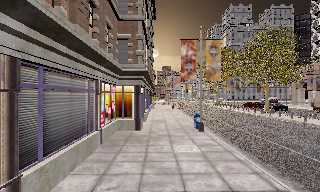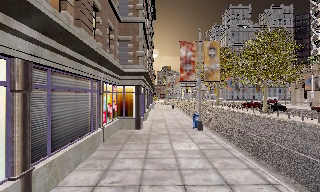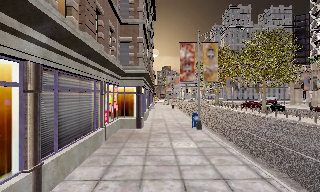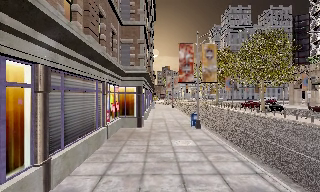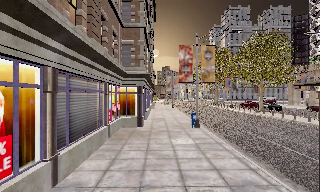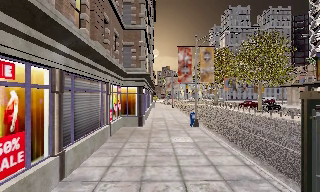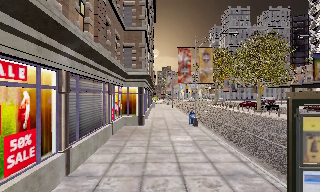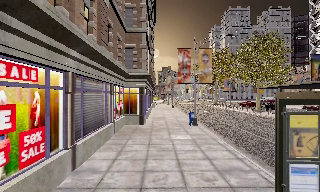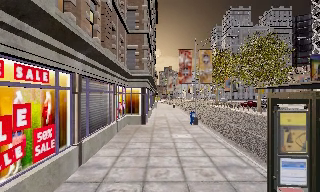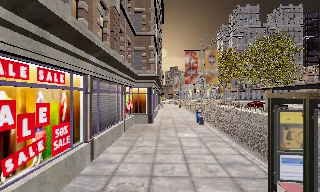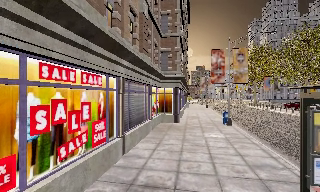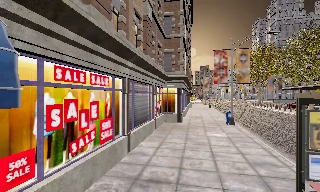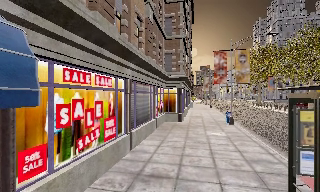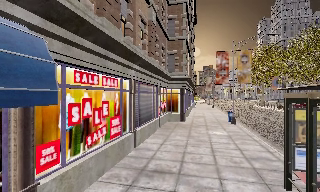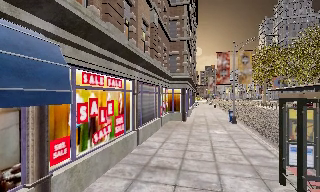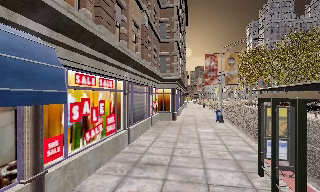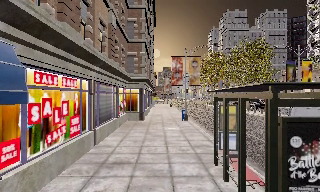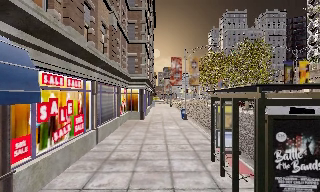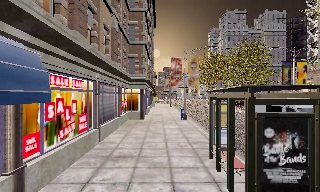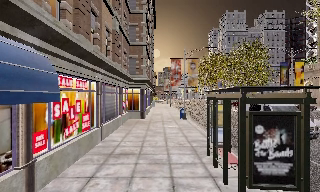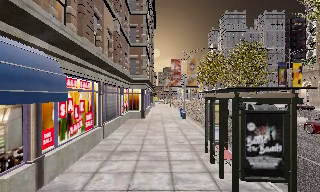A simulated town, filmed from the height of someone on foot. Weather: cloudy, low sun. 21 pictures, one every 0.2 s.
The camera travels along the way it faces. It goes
backward.
0.0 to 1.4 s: The camera travels backward, about 2 m, so what stands in front gets smaller.
1.4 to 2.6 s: The camera pans to its left, which is counterclockwise from overhead, by about 15 degrees. It travels backward, about 2 m, so what stands in front gets smaller.
2.6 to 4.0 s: The camera pans to its right, which is clockwise from overhead, by about 15 degrees. It travels backward, about 2 m, so what stands in front gets smaller.
The film runs backward here.
